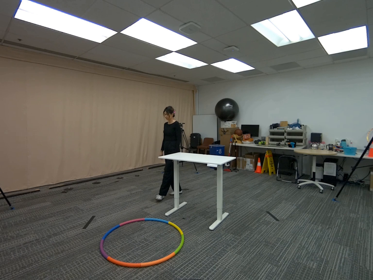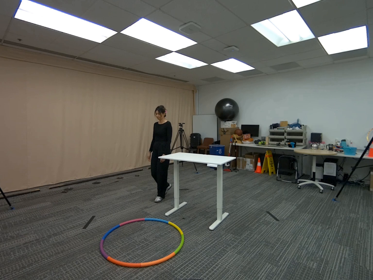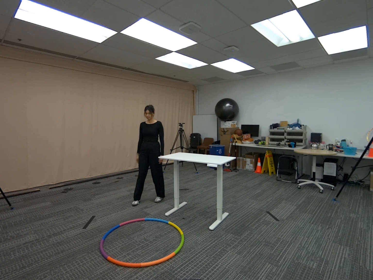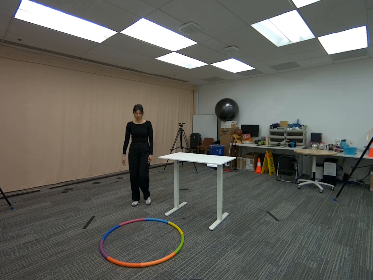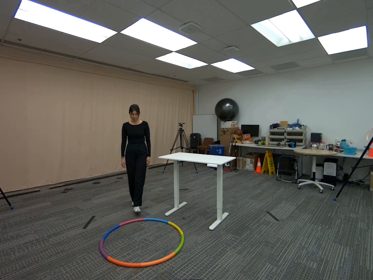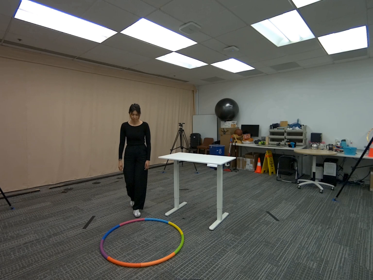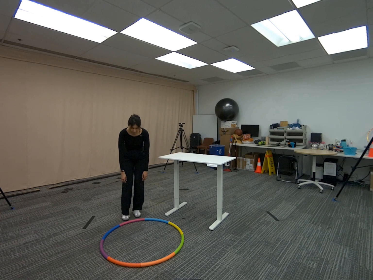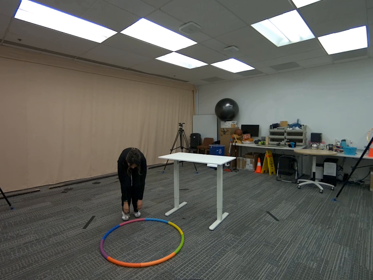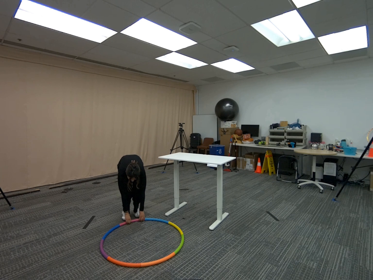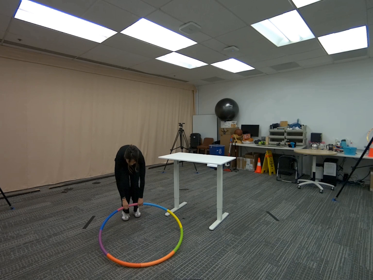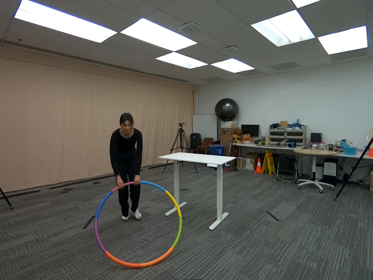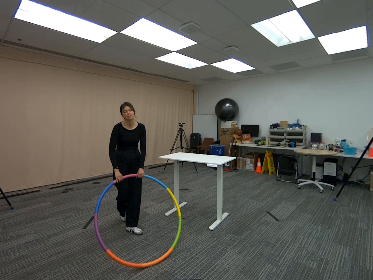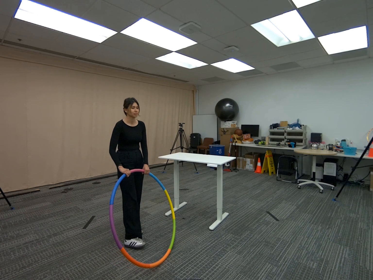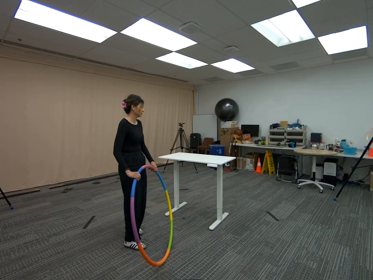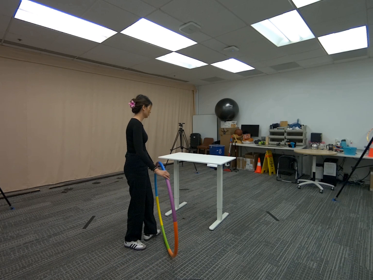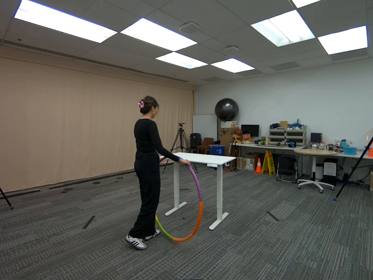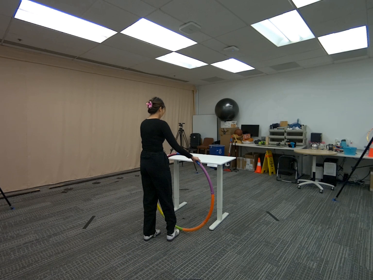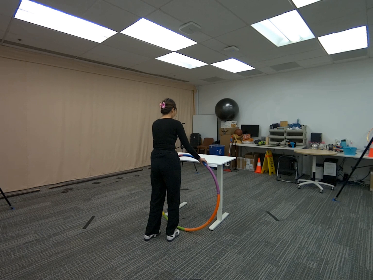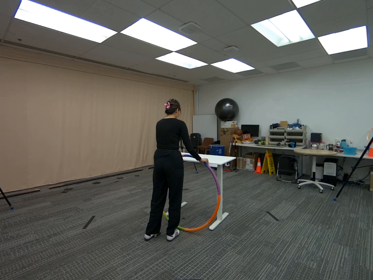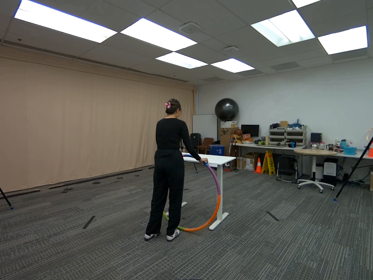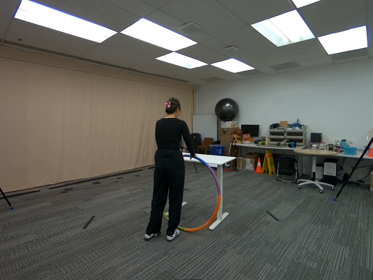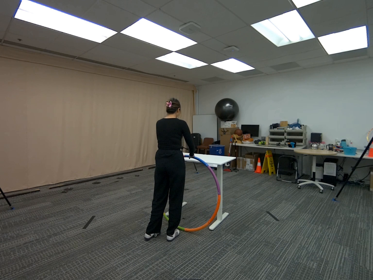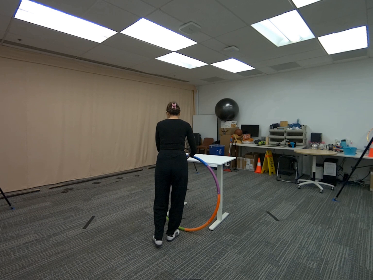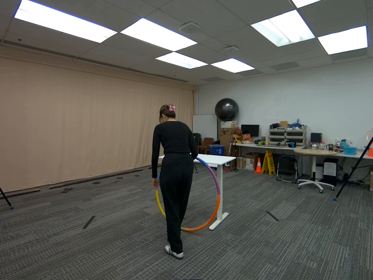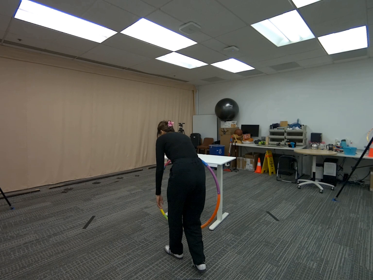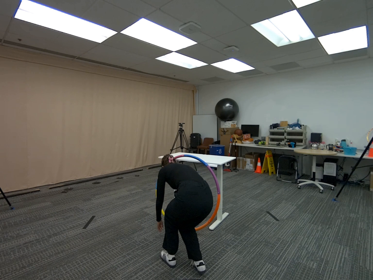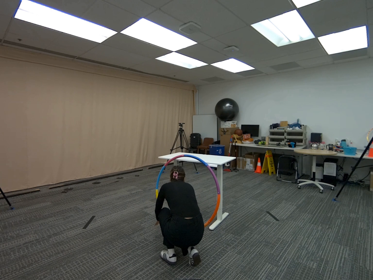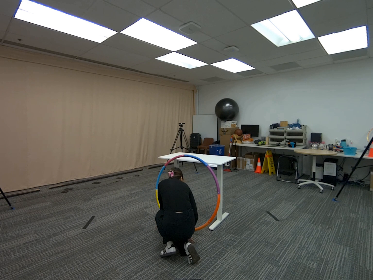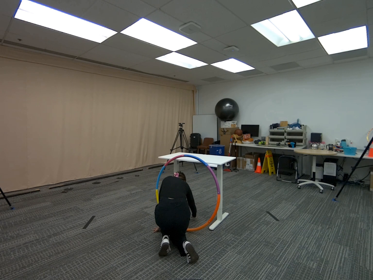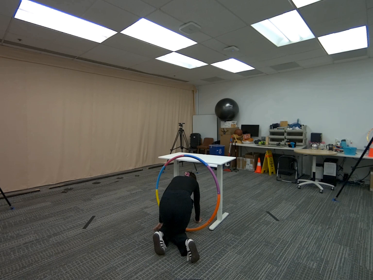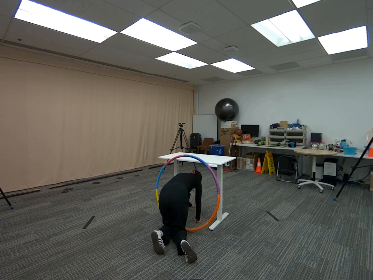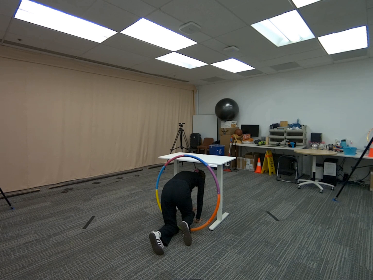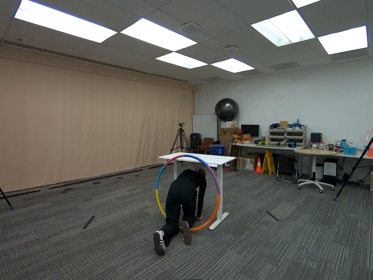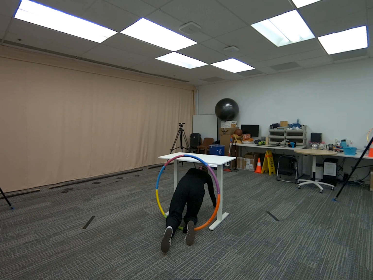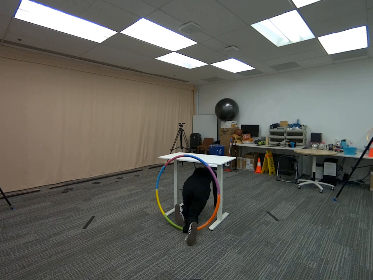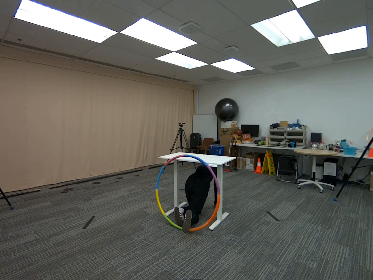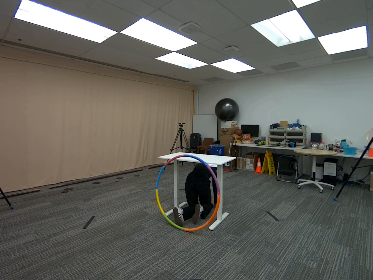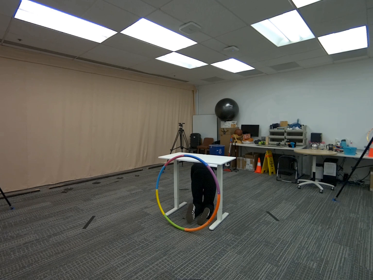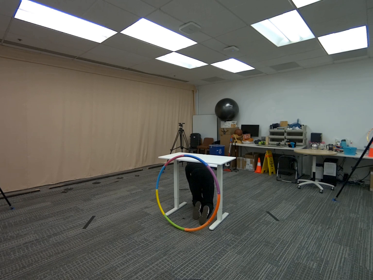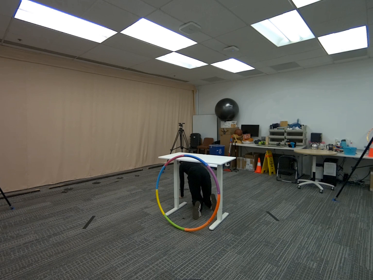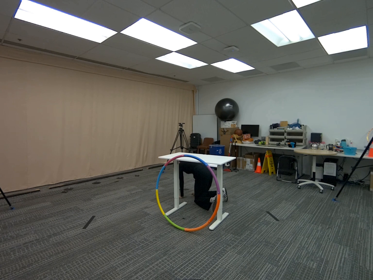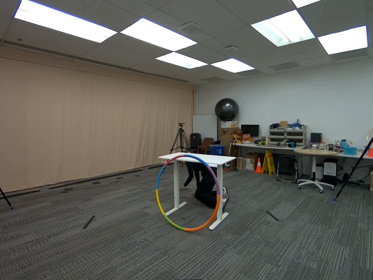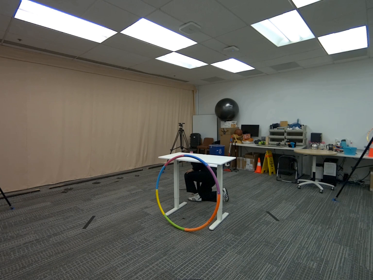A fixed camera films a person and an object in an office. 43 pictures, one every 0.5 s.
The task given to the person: Walk over to the hula hoop on the floor and place it against the white desk. Crawl through the hula hoop and stand up.
